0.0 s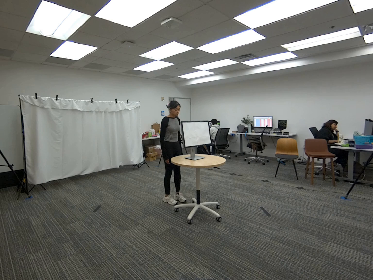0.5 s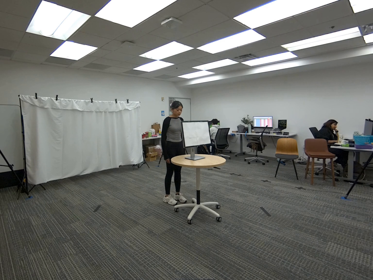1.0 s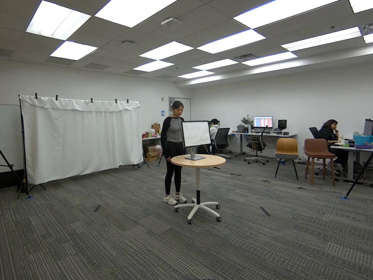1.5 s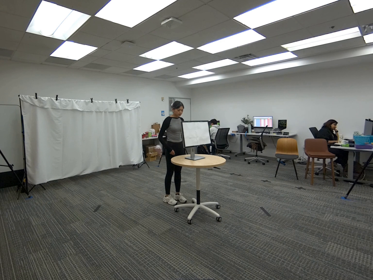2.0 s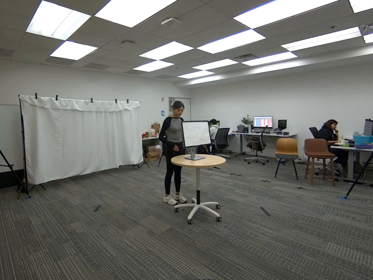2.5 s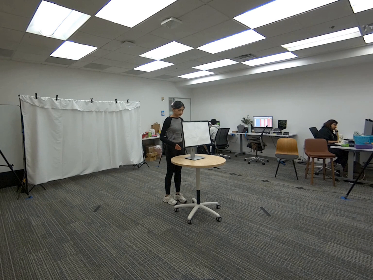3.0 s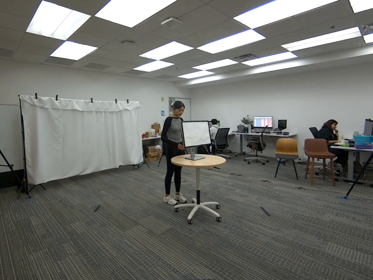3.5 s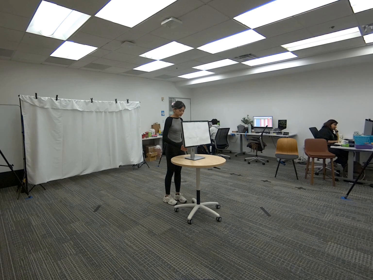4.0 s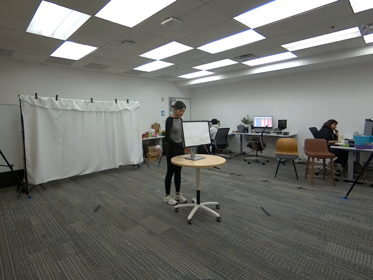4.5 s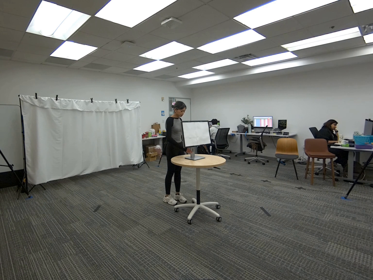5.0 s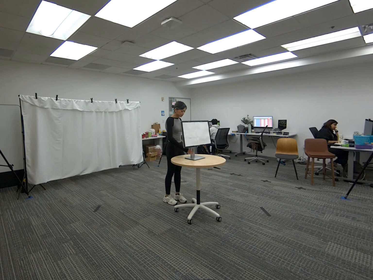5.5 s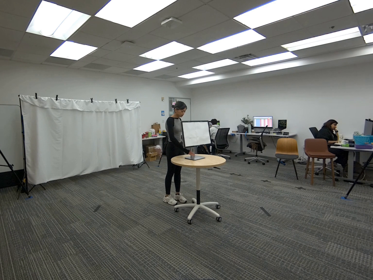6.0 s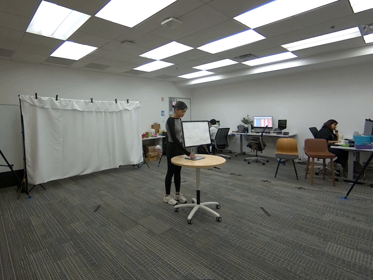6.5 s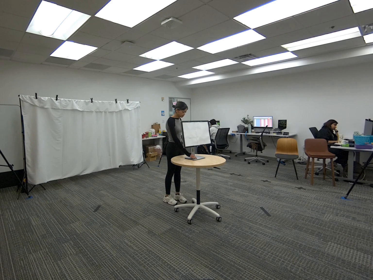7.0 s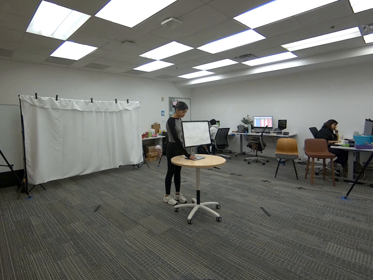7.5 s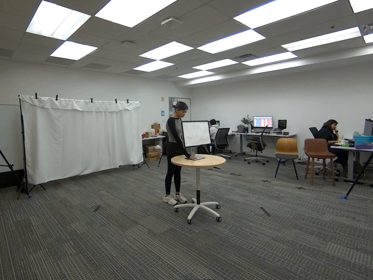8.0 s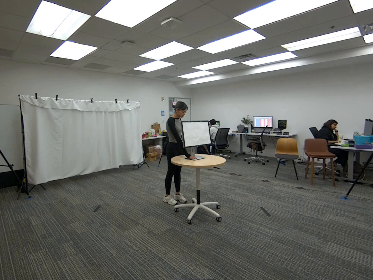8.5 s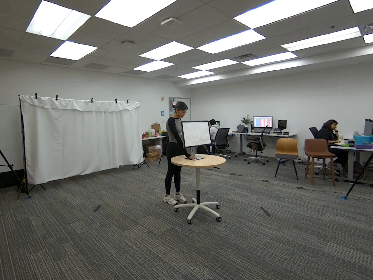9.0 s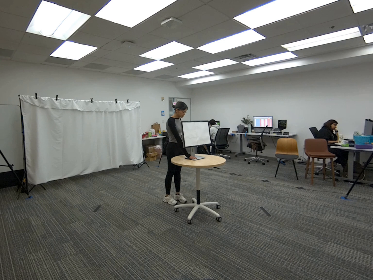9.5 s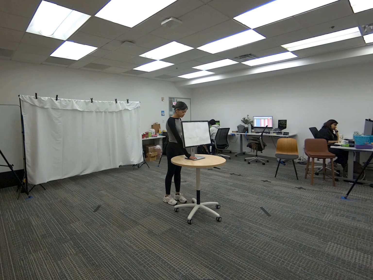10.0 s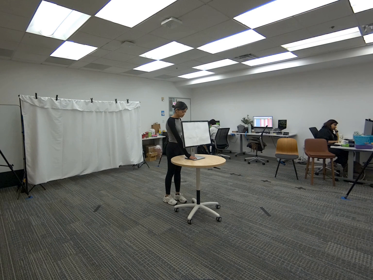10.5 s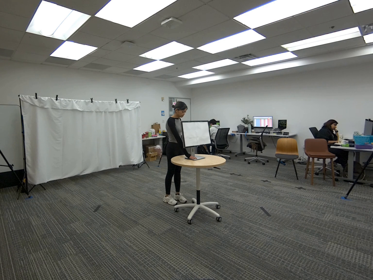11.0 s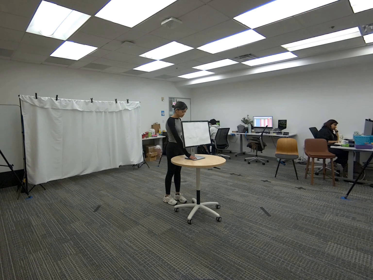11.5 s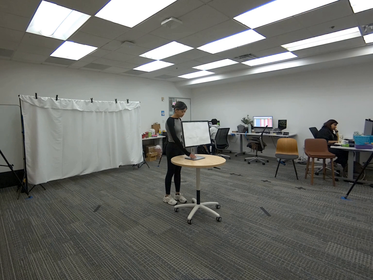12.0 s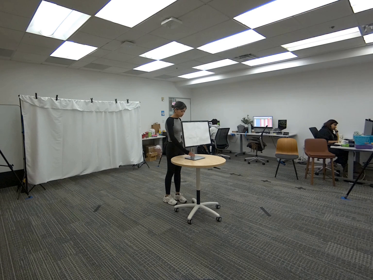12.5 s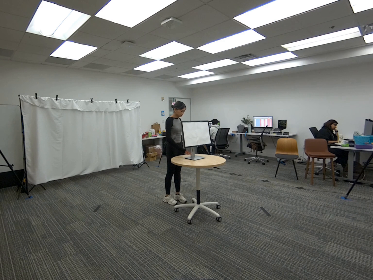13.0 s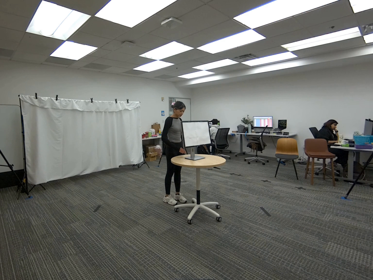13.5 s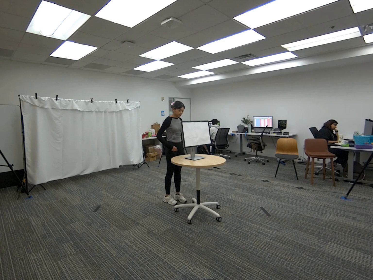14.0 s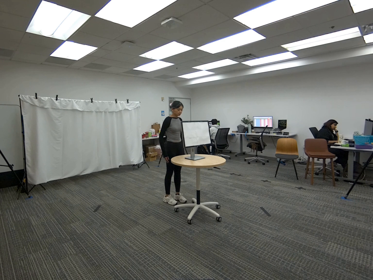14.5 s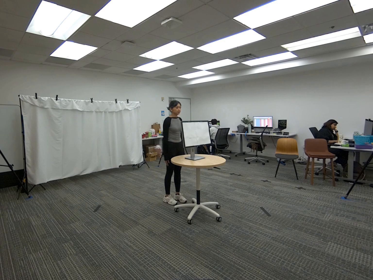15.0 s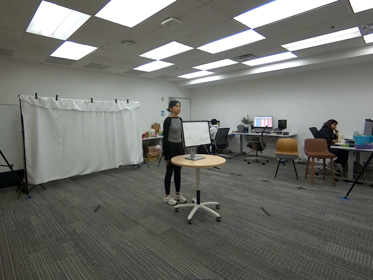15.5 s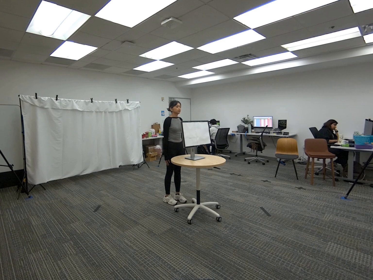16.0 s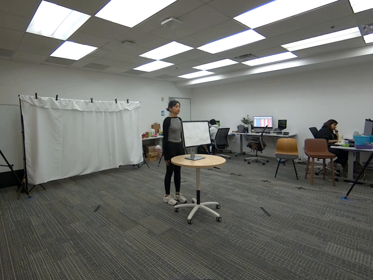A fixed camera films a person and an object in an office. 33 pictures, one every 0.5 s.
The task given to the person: Walk over to the monitor on the round table and touch the monitor. Step away when complete.
